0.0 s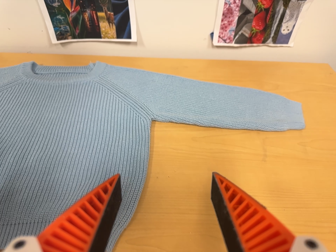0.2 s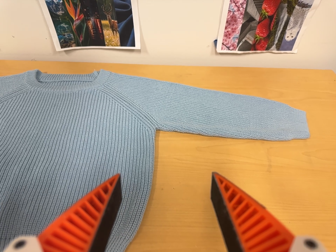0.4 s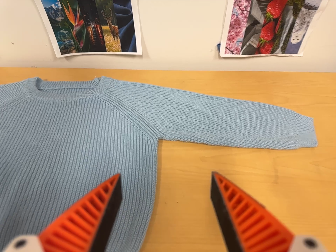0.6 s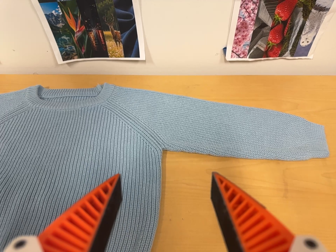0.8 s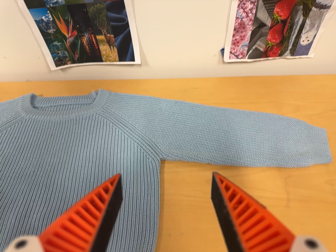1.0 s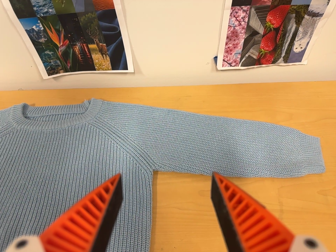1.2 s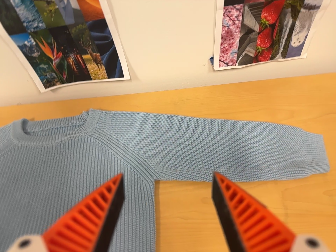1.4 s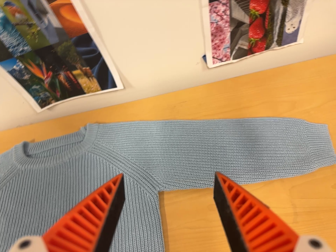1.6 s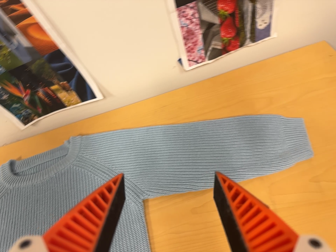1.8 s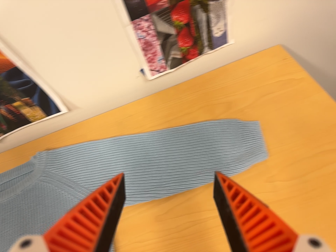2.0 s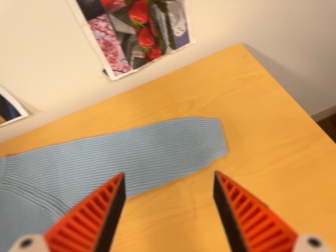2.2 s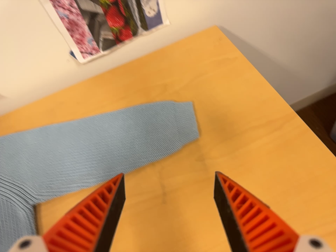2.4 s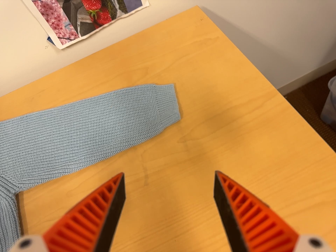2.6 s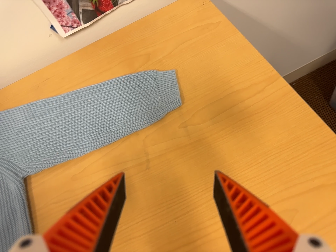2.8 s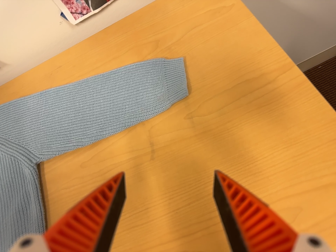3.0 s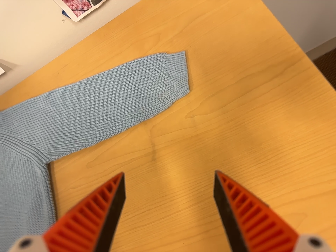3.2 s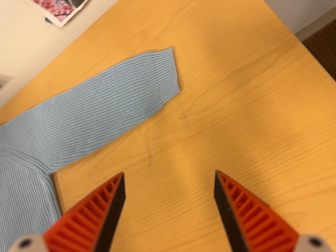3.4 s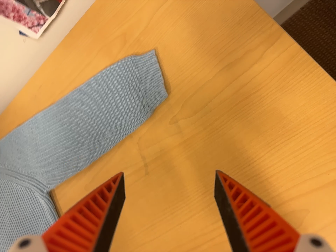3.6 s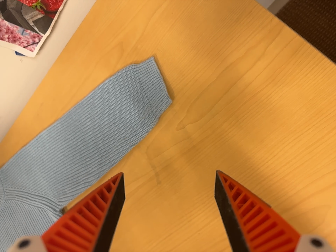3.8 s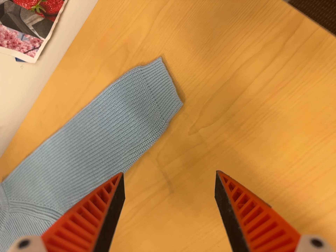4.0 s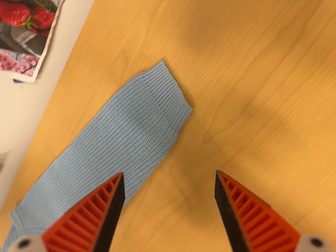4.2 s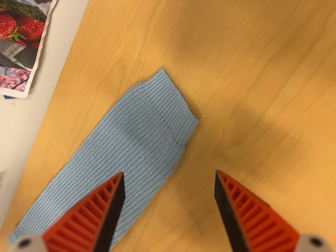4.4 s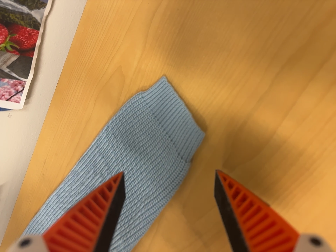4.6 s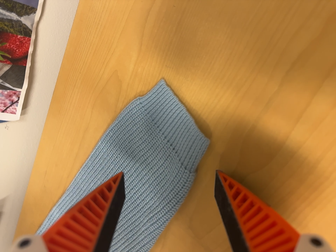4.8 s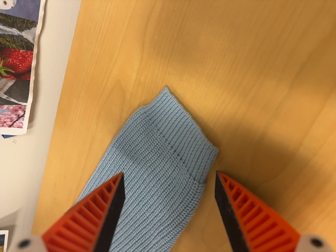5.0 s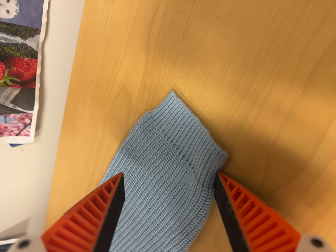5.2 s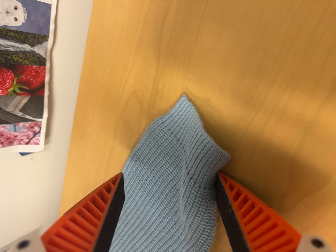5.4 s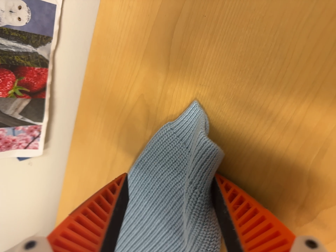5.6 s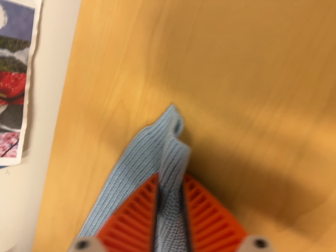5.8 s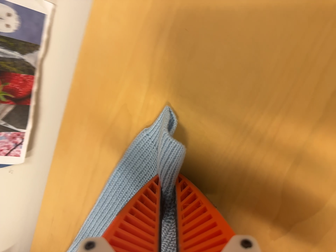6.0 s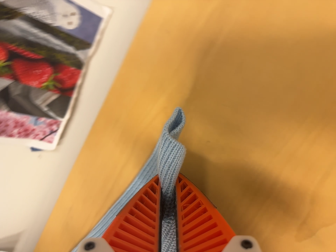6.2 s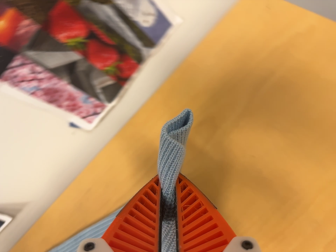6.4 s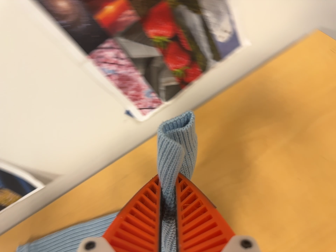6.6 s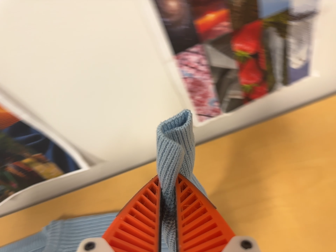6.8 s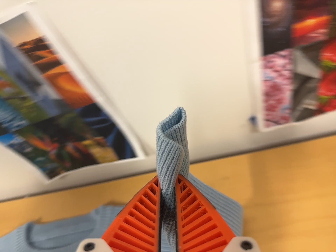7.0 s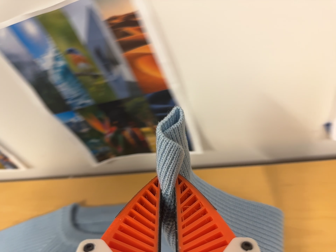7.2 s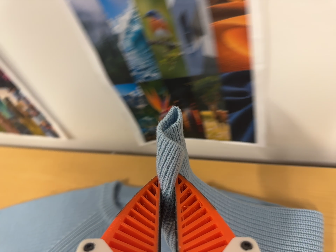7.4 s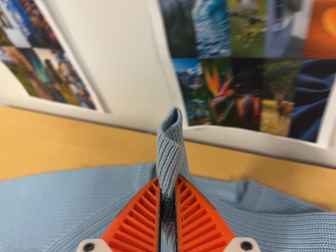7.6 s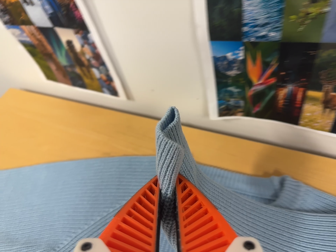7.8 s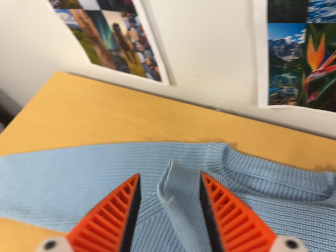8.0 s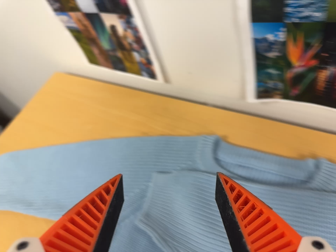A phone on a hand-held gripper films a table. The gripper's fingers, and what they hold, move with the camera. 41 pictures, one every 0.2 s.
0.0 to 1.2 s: The camera travels toward the top of its view, about 16 cm, so close, fixed things drift downward.
1.2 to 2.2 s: The camera travels to its right, about 18 cm, so close, fixed things drift to the left. It rolls about its line of sight by about 20 degrees, and the scene rotates counterclockwise.
2.2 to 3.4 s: The camera pans to its left by about 15 degrees. It travels to its right and toward the top of its view, about 18 cm. Its aim tips toward the bottom of its view by about 20 degrees. It rolls about its line of sight by about 15 degrees, and the scene rotates counterclockwise.
3.4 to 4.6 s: The camera travels forward, about 16 cm, so what stands in front looms larger. It rolls about its line of sight by about 20 degrees, and the scene rotates counterclockwise.
4.6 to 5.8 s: The camera shifts only a little, or ends up much as it began.
5.8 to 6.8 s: The camera travels to its left, about 36 cm, so close, fixed things drift to the right. Its aim tips toward the top of its view by about 10 degrees. It rolls about its line of sight by about 55 degrees, and the scene rotates clockwise.
6.8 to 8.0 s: The camera pans to its left by about 15 degrees. It travels to its left, about 26 cm, so close, fixed things drift to the right. Its aim tips toward the bottom of its view by about 10 degrees, and the scene shifts upward. It rolls about its line of sight by about 25 degrees, and the scene rotates clockwise.
The film runs forward here.
